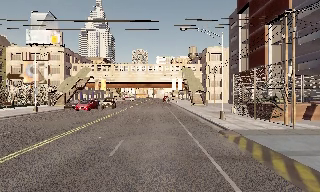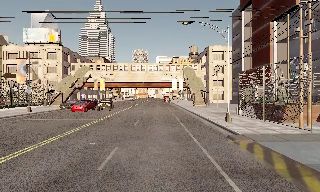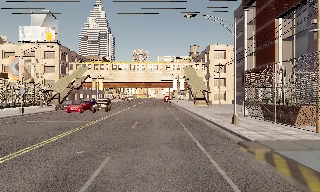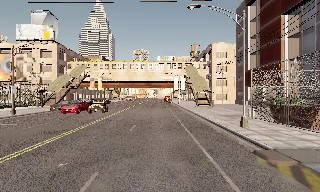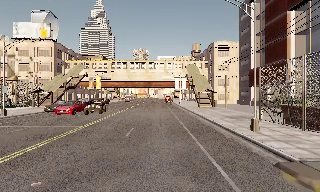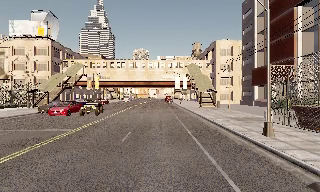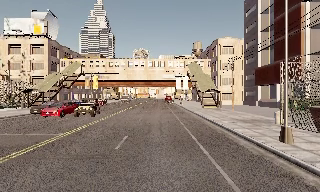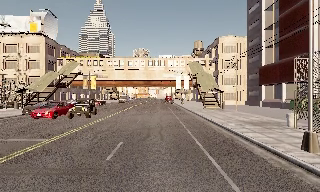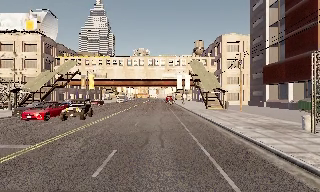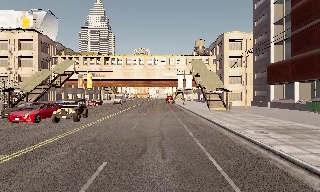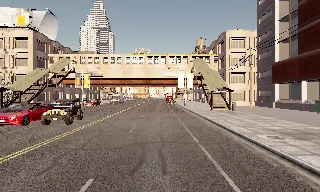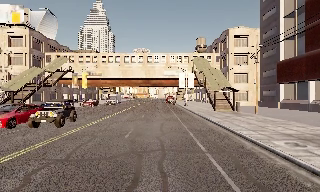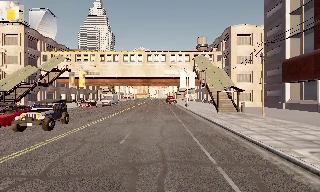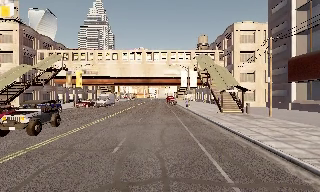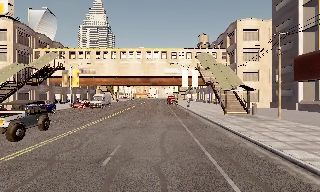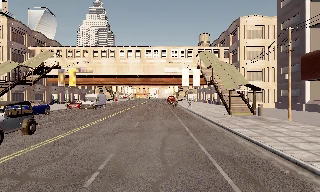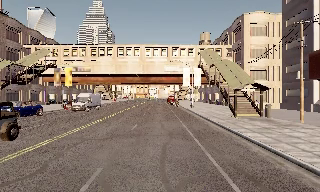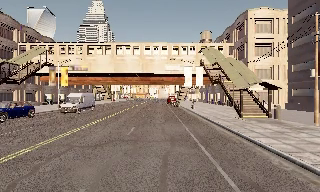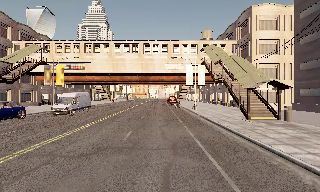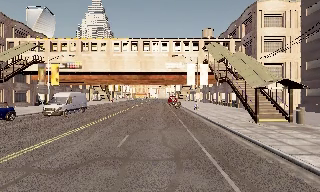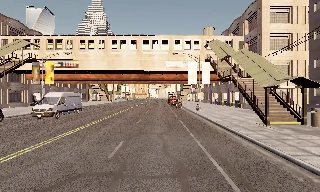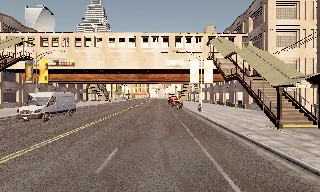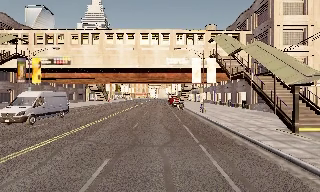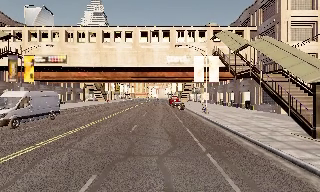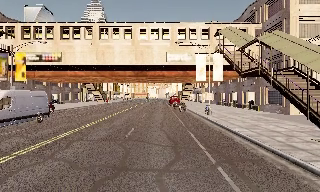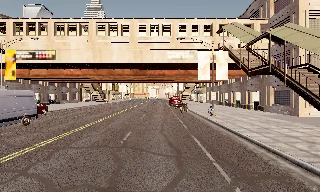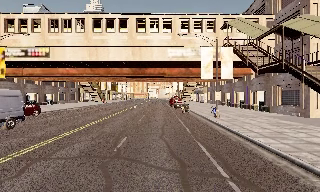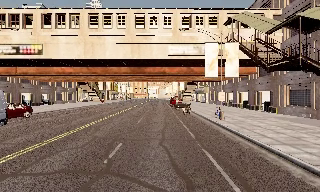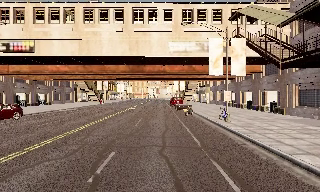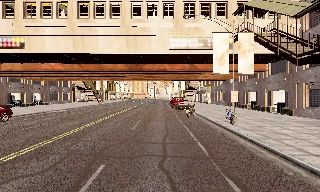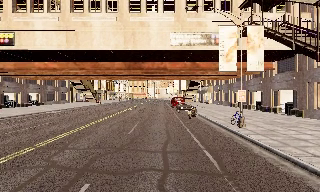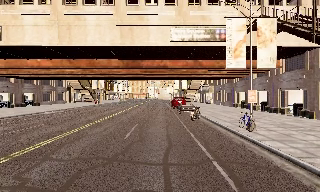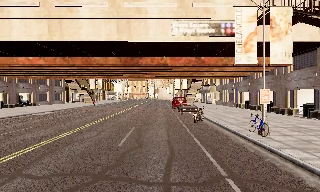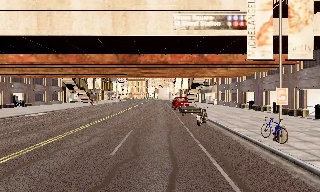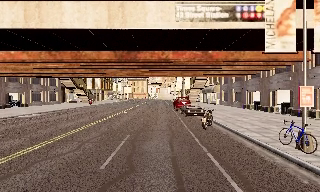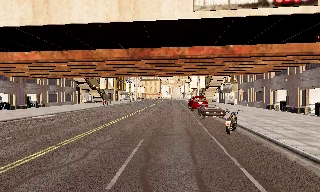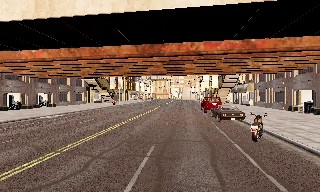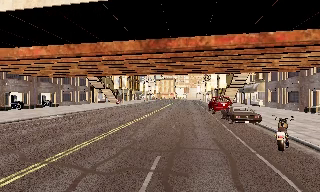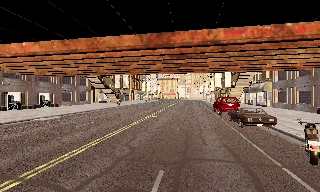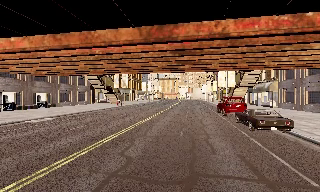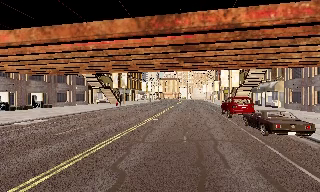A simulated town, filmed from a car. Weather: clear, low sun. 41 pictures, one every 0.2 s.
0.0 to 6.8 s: The camera travels forward, about 40 m, so what stands in front looms larger.
6.8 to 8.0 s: The scene slides to the right, as the camera pans about 10 degrees to its left. It travels forward, about 7 m, so what stands in front looms larger.
The film runs forward here.
